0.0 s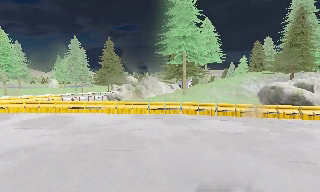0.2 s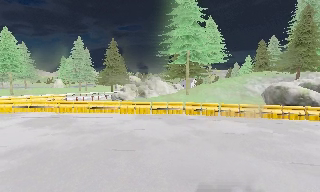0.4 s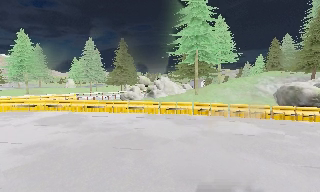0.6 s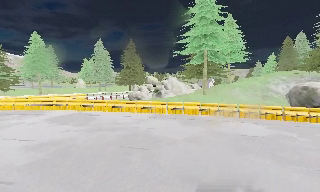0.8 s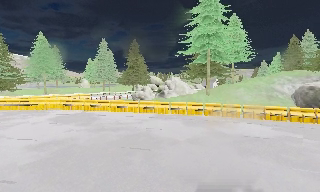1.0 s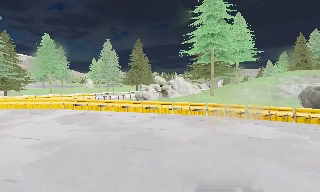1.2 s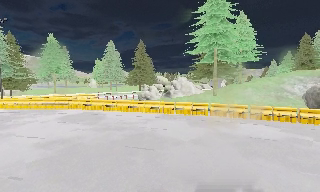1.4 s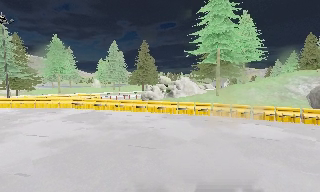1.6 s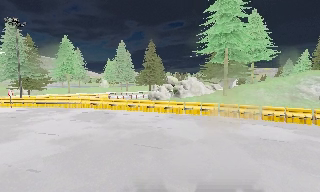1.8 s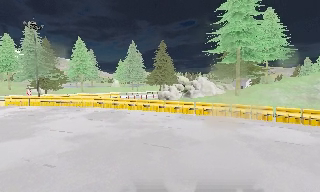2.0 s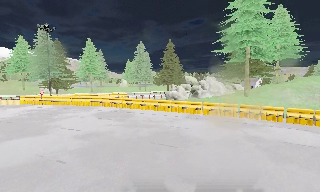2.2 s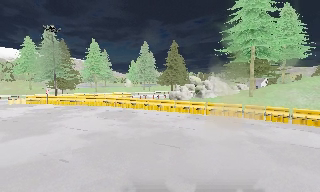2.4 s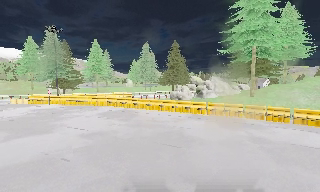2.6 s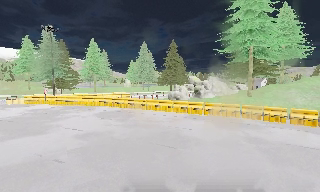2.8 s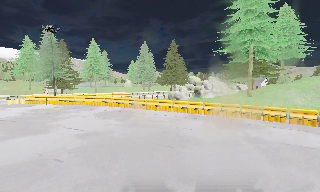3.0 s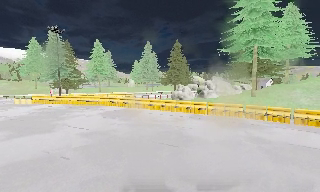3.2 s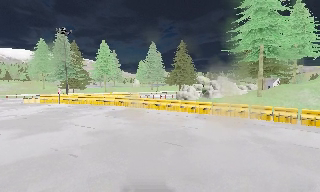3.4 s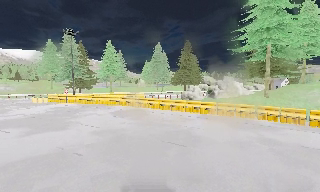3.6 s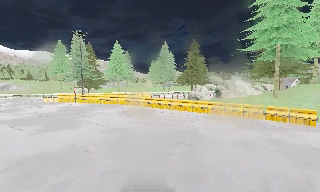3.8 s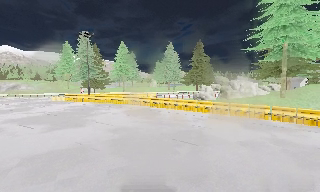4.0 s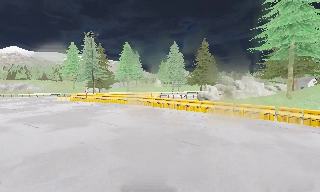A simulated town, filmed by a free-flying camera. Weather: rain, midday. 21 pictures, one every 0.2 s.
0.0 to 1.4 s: The scene slides to the right, as the camera pans about 10 degrees to its left. It travels to its right, about 0.5 m.
1.4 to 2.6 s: The scene slides to the right, as the camera pans about 10 degrees to its left.
2.6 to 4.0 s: The camera swings to its left by about 10 degrees, and the scene slides to the right. It travels backward, about 0.5 m, so what stands in front gets smaller.
The film runs backward here.
